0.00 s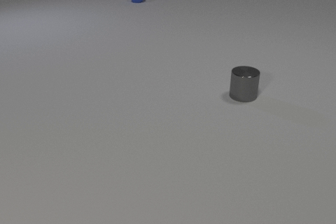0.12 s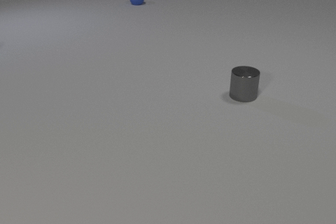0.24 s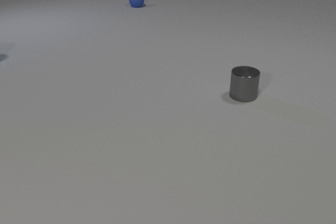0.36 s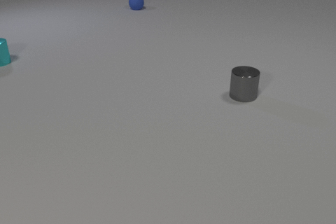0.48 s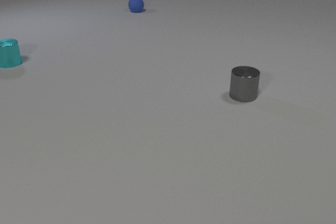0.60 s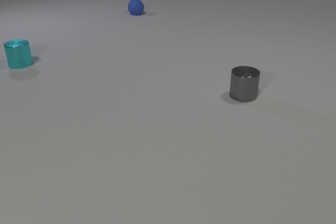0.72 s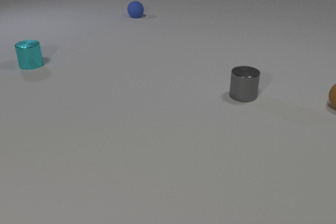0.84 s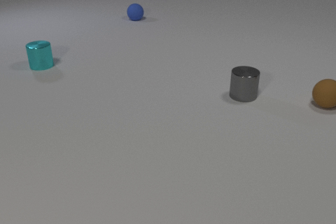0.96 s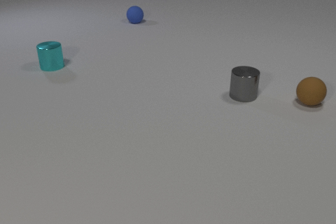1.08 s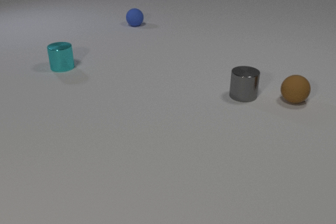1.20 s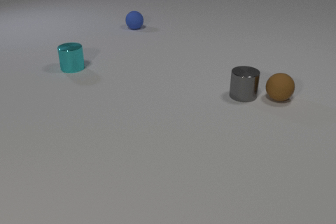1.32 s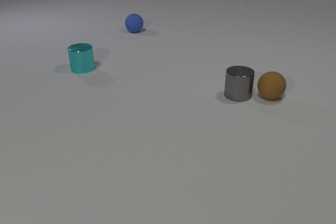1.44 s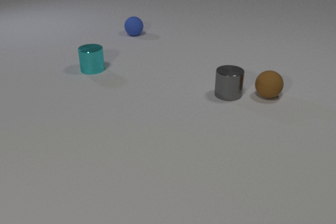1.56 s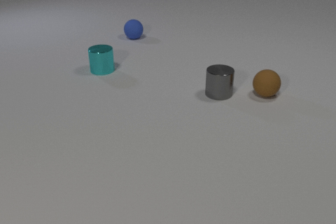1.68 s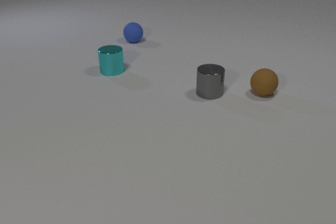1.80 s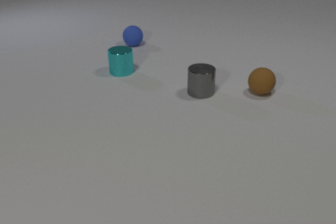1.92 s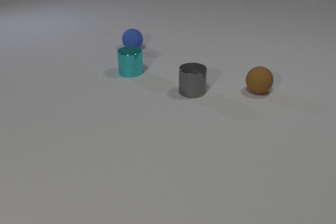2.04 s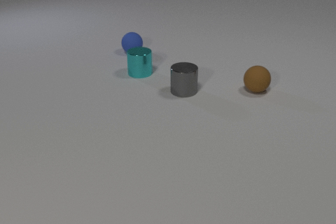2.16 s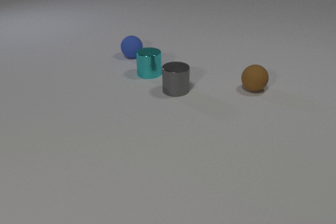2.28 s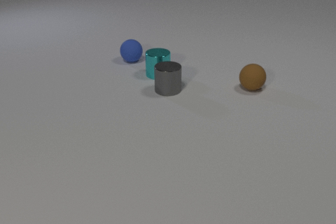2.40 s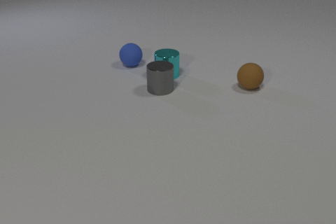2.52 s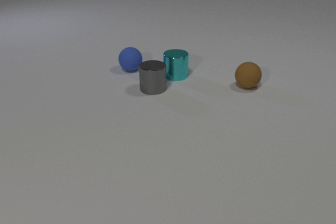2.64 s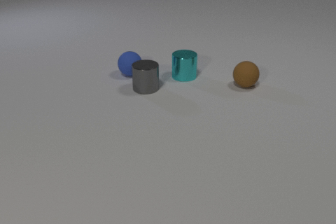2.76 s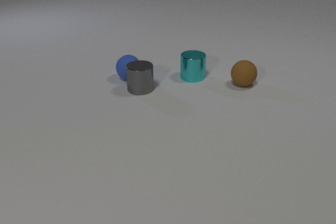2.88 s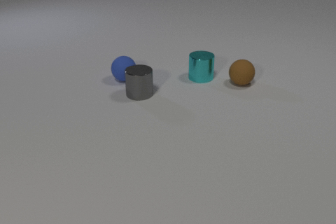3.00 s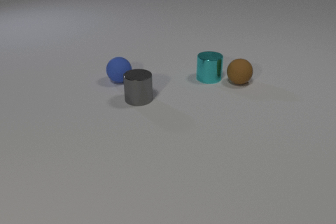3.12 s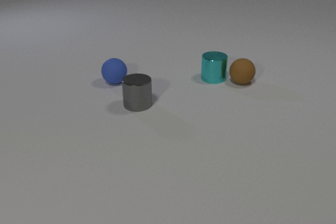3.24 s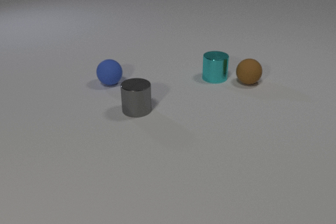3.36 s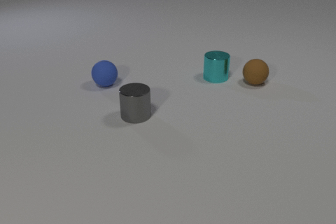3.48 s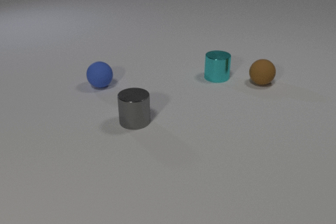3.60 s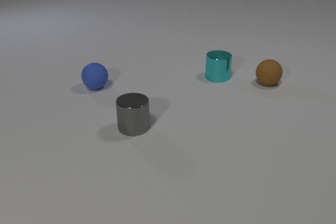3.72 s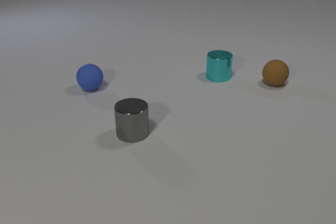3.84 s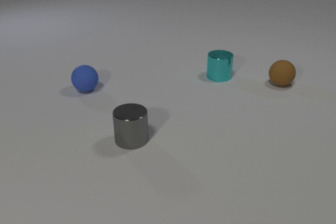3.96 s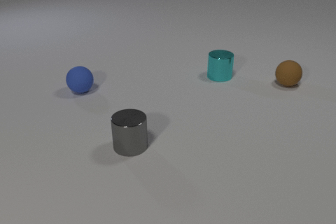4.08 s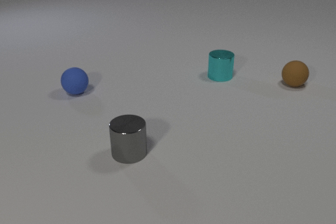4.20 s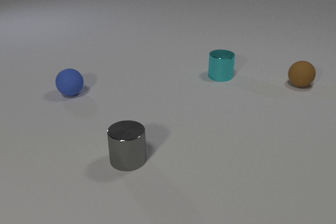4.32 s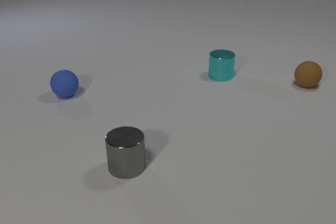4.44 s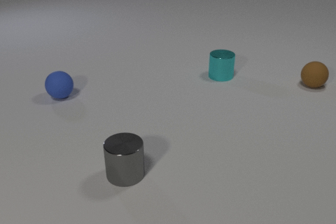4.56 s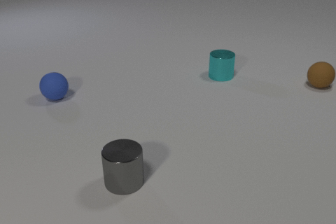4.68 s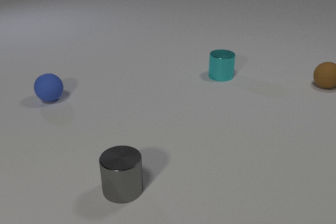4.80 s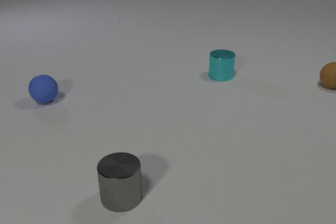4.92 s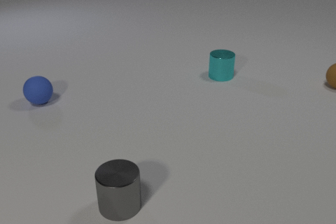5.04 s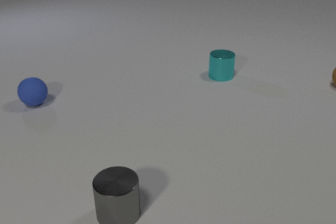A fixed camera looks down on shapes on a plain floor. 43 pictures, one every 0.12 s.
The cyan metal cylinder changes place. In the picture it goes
to the right.
The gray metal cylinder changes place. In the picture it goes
toward the camera.
0.00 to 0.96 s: The brown rubber sphere comes in at the right edge, rolls to the left. The blue rubber sphere rolls toward the camera. The cyan metal cylinder comes in at the left edge, slides to the right and toward the camera.
0.96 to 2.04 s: The brown rubber sphere rolls to the left. The gray metal cylinder slides to the left. The blue rubber sphere rolls toward the camera. The cyan metal cylinder slides to the right. The brown rubber sphere and the gray metal cylinder collide.
2.04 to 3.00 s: The brown rubber sphere rolls to the left and away from the camera. The gray metal cylinder slides to the left. The blue rubber sphere rolls toward the camera. The cyan metal cylinder slides to the right. The gray metal cylinder and the blue rubber sphere collide.
3.00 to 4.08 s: The brown rubber sphere rolls to the right. The gray metal cylinder slides toward the camera. The blue rubber sphere rolls to the left and toward the camera. The cyan metal cylinder slides to the right and away from the camera. The brown rubber sphere and the cyan metal cylinder collide.
4.08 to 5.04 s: The brown rubber sphere rolls to the right. The gray metal cylinder slides toward the camera. The blue rubber sphere rolls to the left.
What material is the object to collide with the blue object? metal.
What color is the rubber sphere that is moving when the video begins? blue.
What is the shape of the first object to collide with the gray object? sphere.
